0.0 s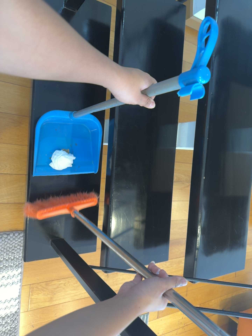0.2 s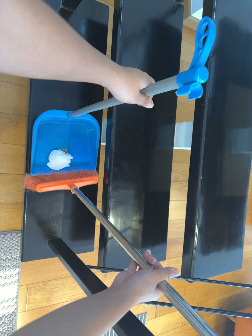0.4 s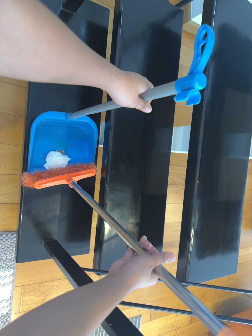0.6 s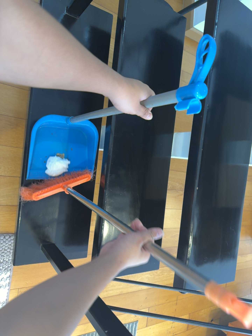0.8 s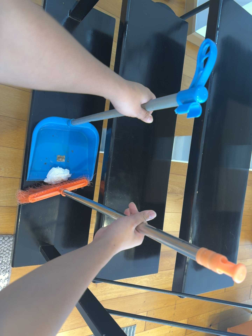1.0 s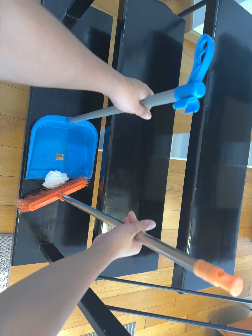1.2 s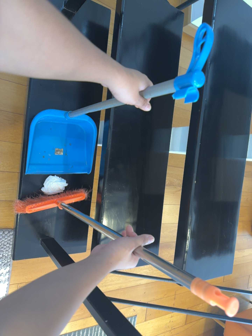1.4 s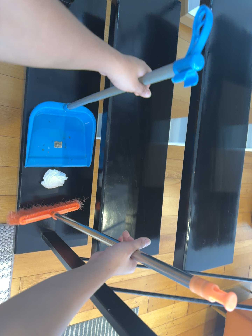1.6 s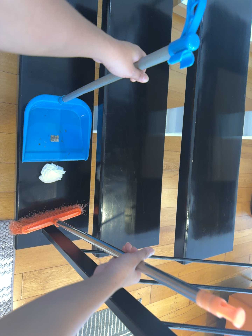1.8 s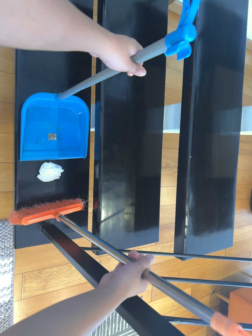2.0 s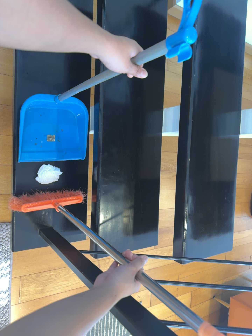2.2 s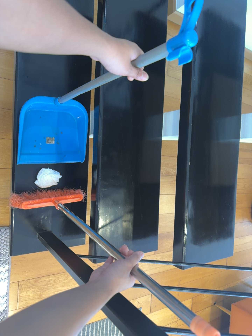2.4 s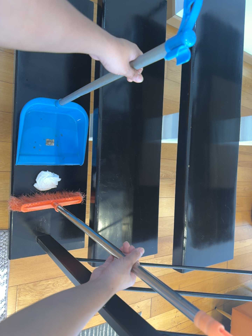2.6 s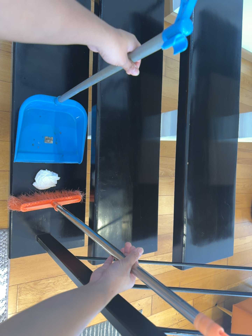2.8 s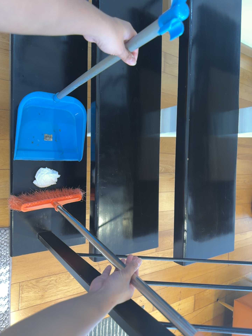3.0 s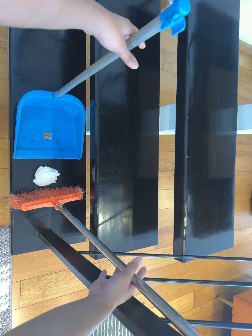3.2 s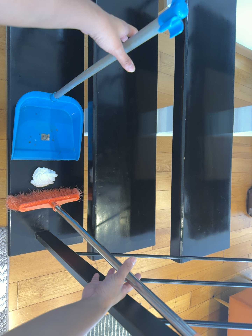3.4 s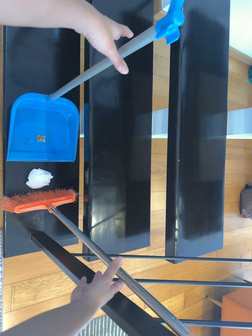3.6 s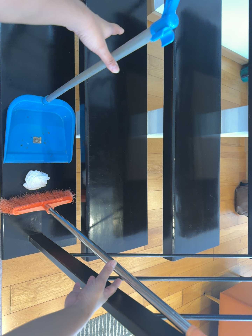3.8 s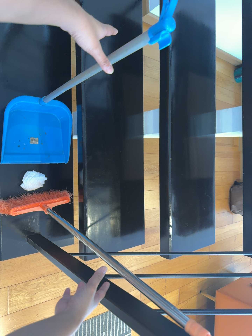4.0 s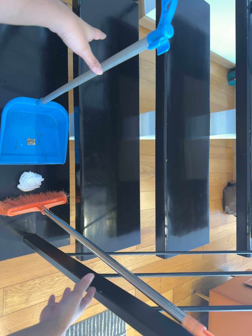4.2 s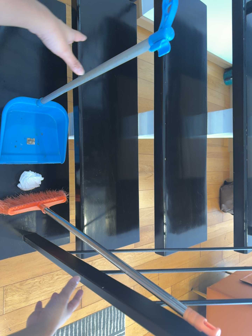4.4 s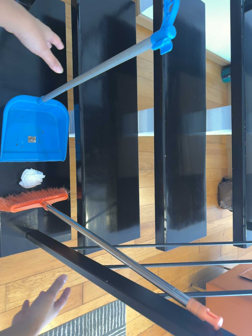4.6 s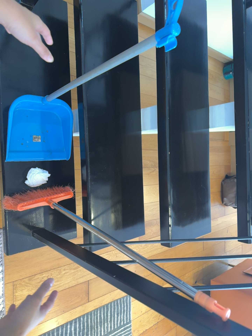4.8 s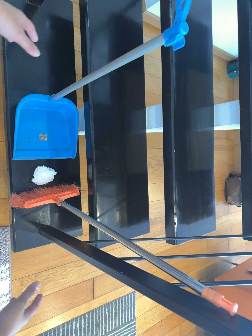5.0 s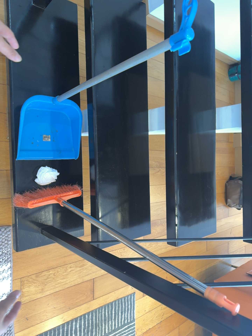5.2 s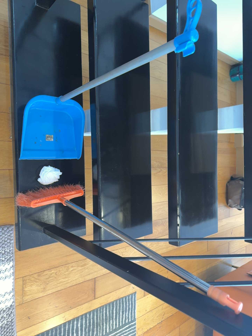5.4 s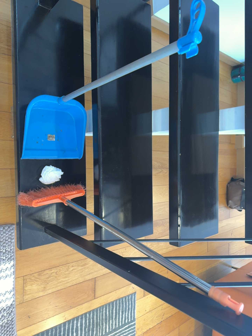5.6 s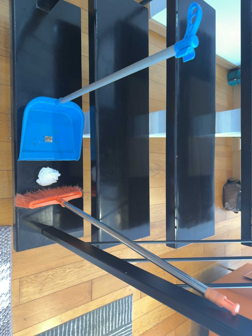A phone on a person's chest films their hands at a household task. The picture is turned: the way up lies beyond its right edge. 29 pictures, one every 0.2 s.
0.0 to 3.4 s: The camera travels toward the bottom of its view, about 5 cm, so close, fixed things drift upward.
3.4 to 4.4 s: The camera travels backward, about 7 cm, so what stands in front gets smaller.
4.4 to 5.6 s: The camera shifts only a little, or ends up much as it began.
The film runs backward here.
